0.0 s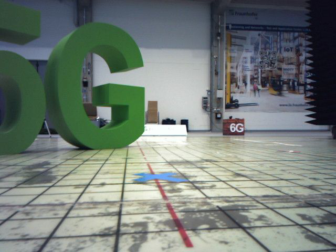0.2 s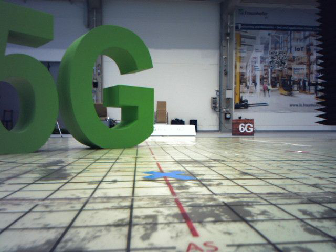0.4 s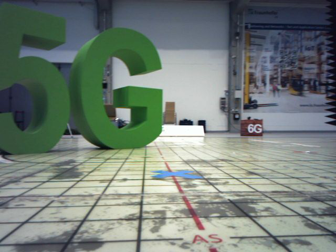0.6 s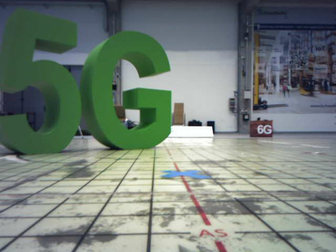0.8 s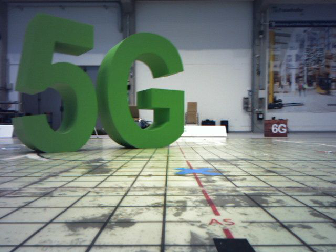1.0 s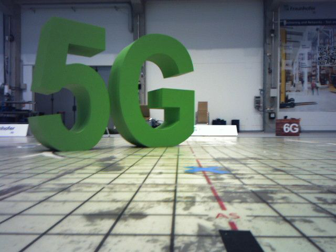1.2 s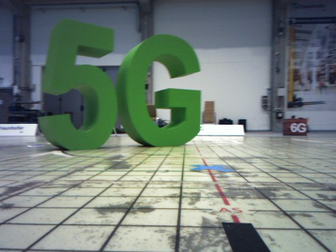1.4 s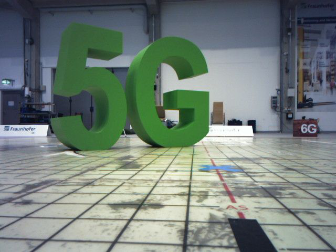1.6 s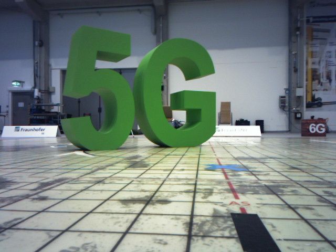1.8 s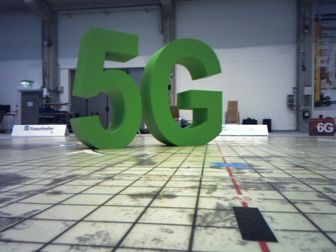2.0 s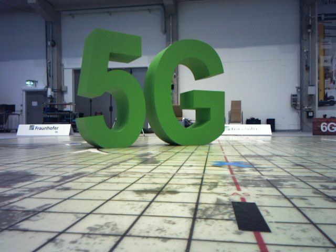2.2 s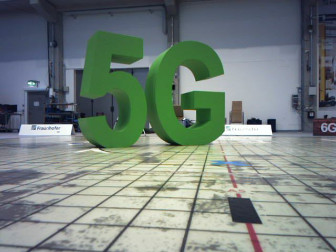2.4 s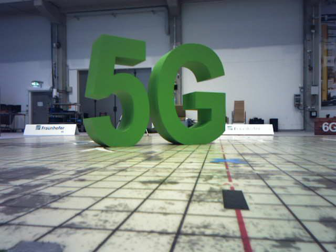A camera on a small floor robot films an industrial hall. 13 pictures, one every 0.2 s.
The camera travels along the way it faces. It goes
backward.
0.0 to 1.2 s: The camera swings to its left by about 15 degrees, and the scene slides to the right. It travels backward, about 0.2 m, so what stands in front gets smaller.
1.2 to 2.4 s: The camera travels backward, about 0.2 m, so what stands in front gets smaller.
The film runs backward here.
